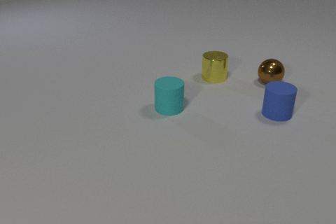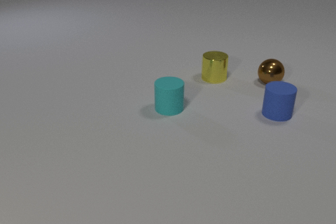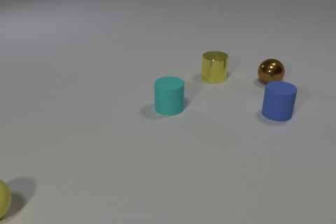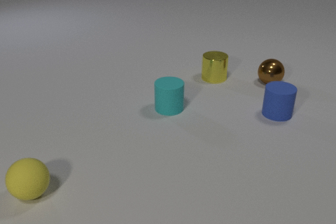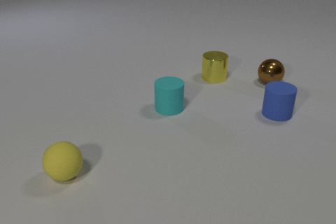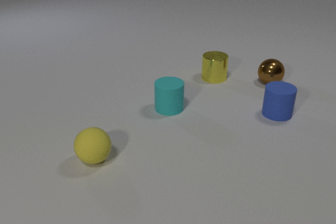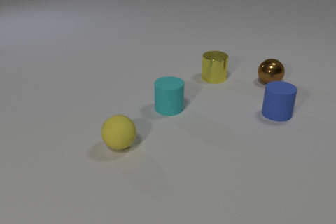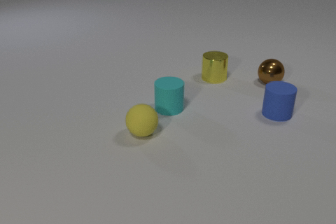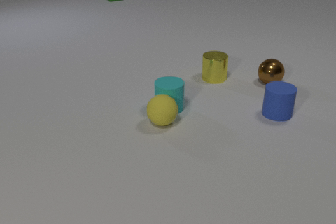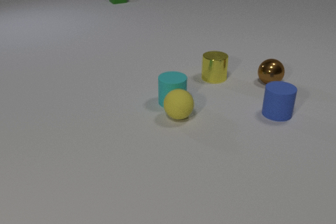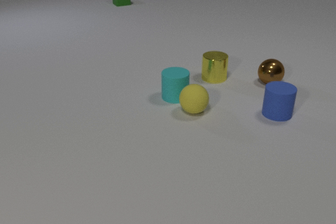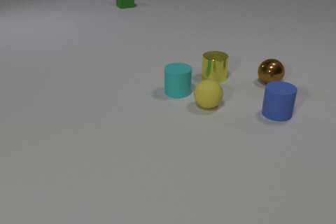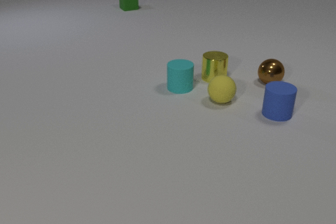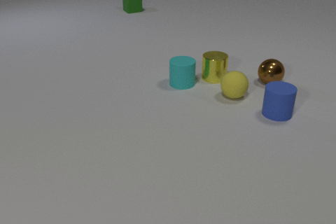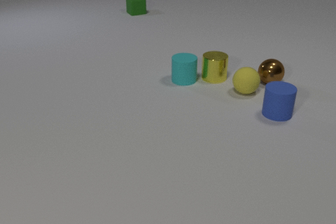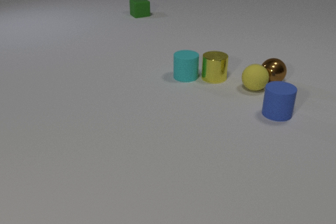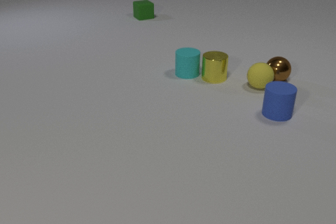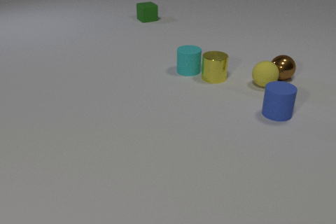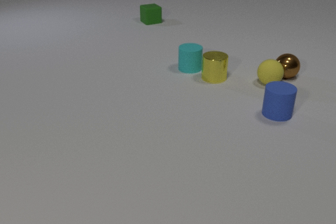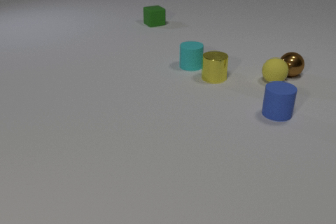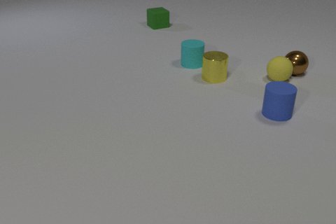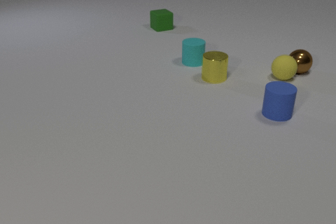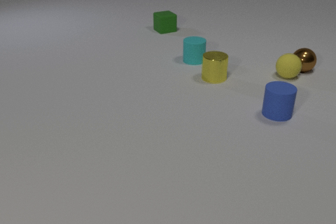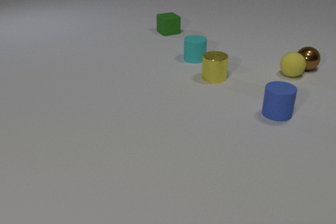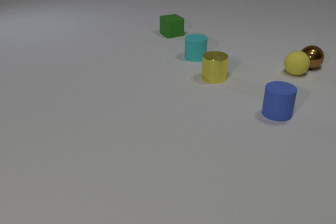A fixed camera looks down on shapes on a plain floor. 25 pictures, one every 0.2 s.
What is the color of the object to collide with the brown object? yellow.
Are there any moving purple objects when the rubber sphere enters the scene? no.
How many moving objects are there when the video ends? 4.
0.0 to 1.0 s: The yellow rubber sphere comes in at the left edge, rolls to the right and away from the camera.
1.0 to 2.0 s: The yellow rubber sphere rolls to the right and away from the camera. The cyan rubber cylinder slides away from the camera. The green rubber cube comes in at the top edge, slides toward the camera. The yellow rubber sphere and the cyan rubber cylinder collide.
2.0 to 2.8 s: The yellow rubber sphere rolls to the right and away from the camera. The cyan rubber cylinder slides away from the camera. The green rubber cube slides toward the camera and to the right.
2.8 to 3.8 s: The yellow rubber sphere rolls away from the camera and to the right. The cyan rubber cylinder slides away from the camera. The brown metal sphere rolls away from the camera and to the right. The green rubber cube slides toward the camera and to the right. The yellow rubber sphere and the brown metal sphere collide.
3.8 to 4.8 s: The yellow rubber sphere rolls away from the camera and to the right. The cyan rubber cylinder slides away from the camera. The brown metal sphere rolls away from the camera and to the right. The green rubber cube slides toward the camera and to the right.
